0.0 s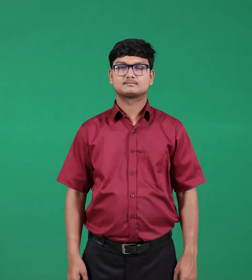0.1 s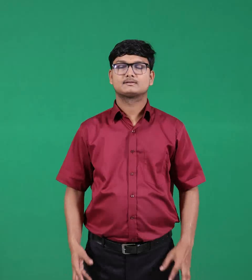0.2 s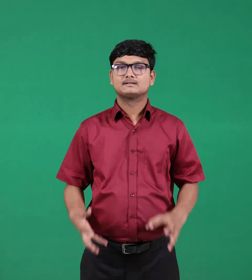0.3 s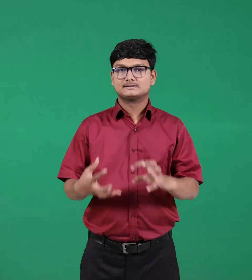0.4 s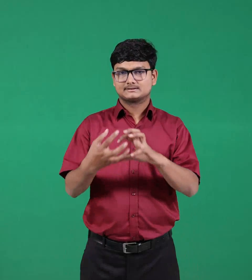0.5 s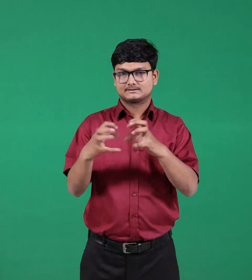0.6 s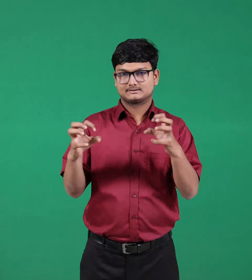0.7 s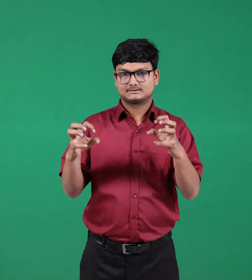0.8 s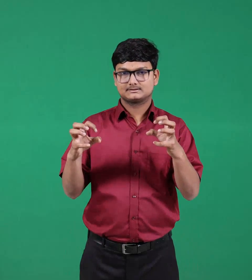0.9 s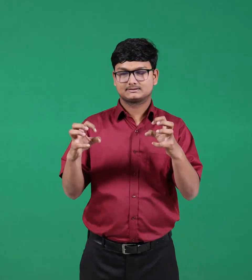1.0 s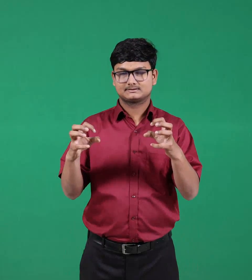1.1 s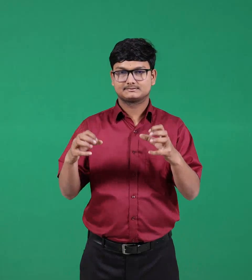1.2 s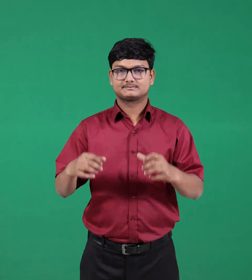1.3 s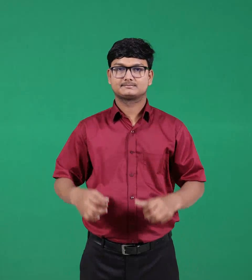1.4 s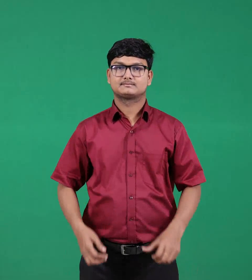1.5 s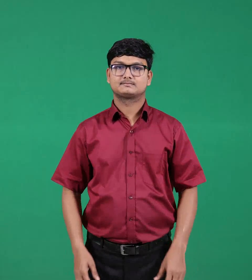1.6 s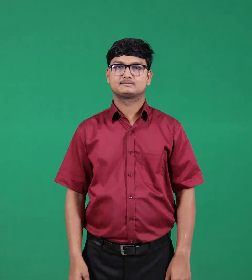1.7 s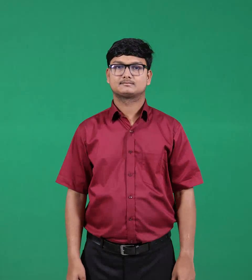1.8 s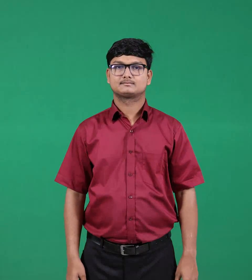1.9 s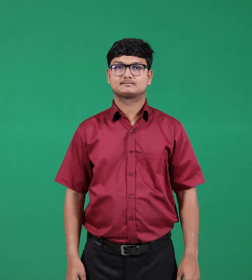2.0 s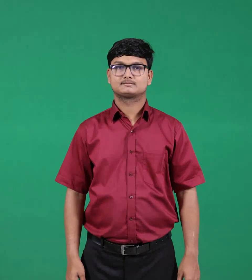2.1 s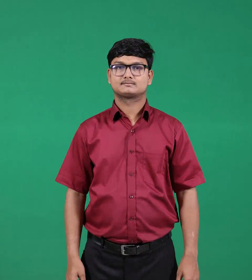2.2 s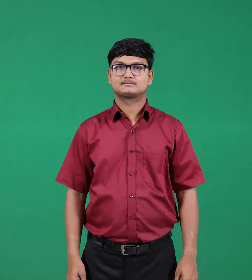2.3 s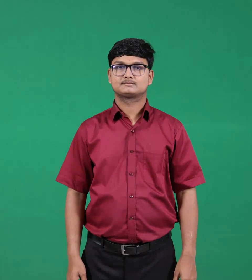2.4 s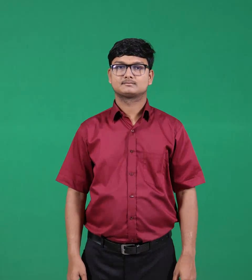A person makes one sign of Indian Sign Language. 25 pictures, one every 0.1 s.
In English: enemy
